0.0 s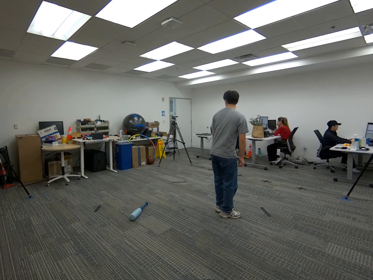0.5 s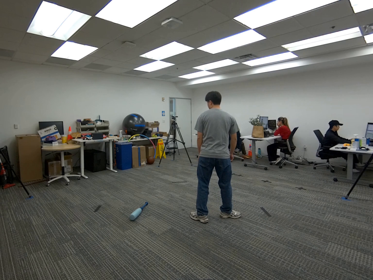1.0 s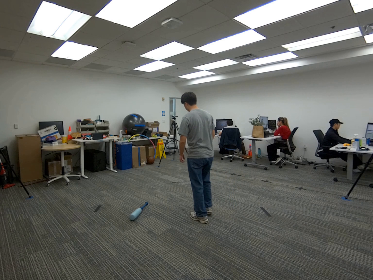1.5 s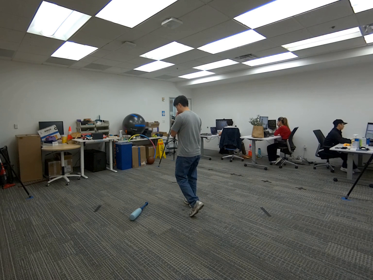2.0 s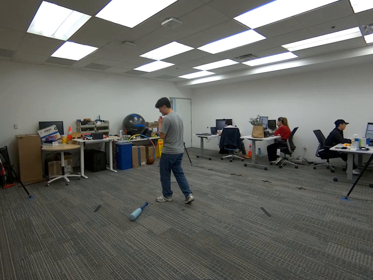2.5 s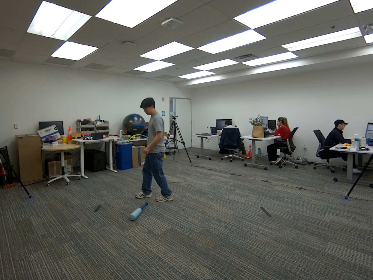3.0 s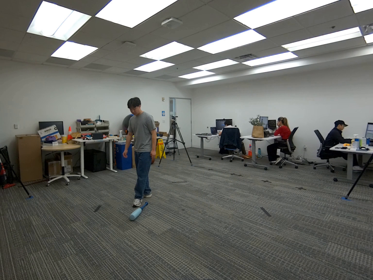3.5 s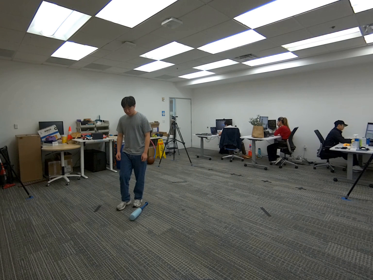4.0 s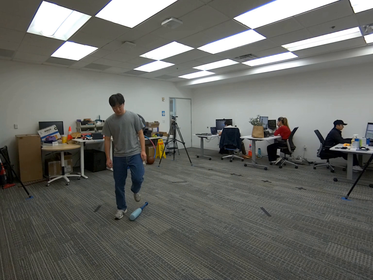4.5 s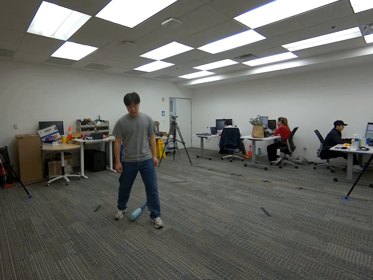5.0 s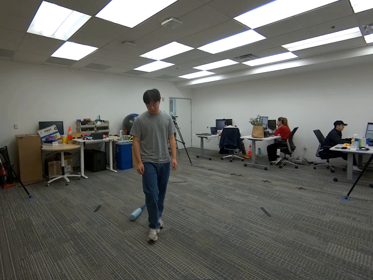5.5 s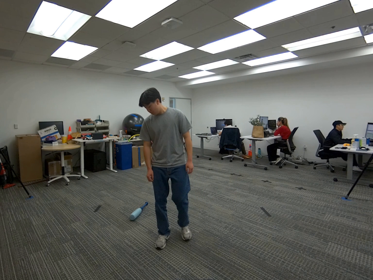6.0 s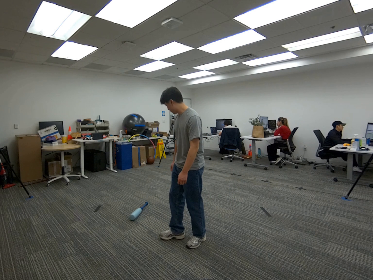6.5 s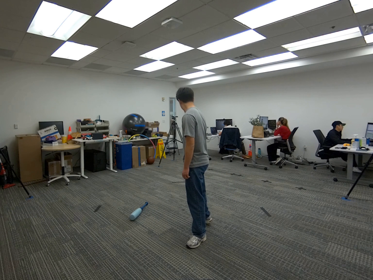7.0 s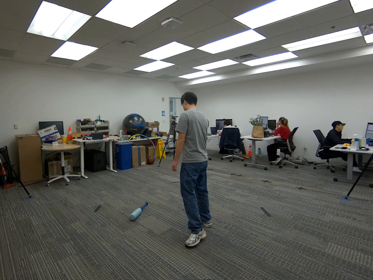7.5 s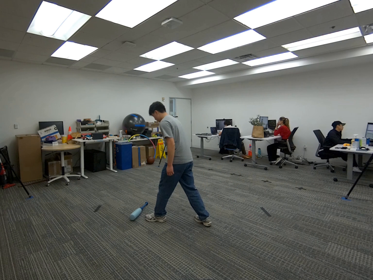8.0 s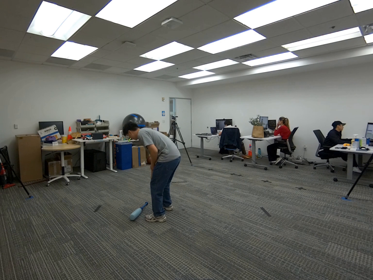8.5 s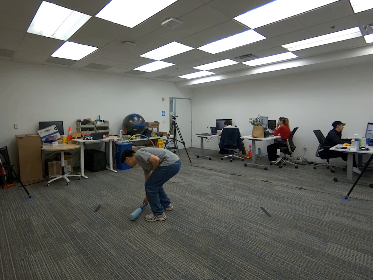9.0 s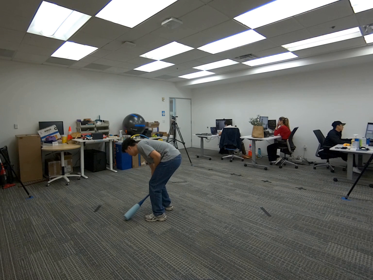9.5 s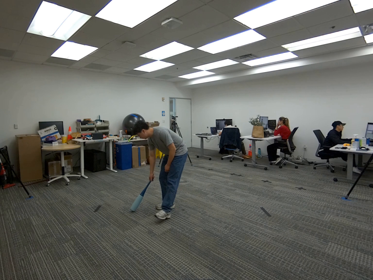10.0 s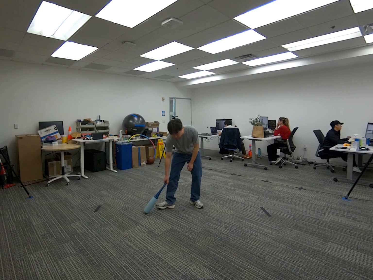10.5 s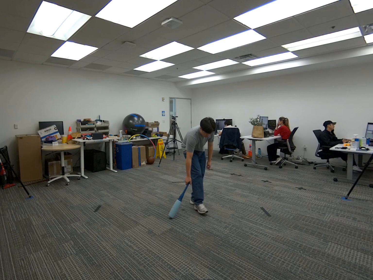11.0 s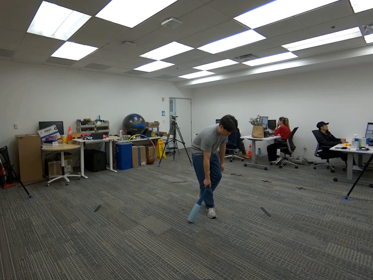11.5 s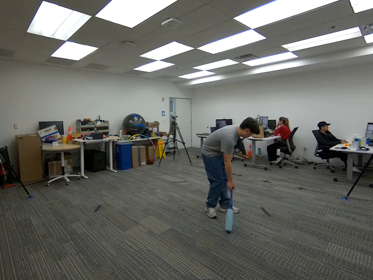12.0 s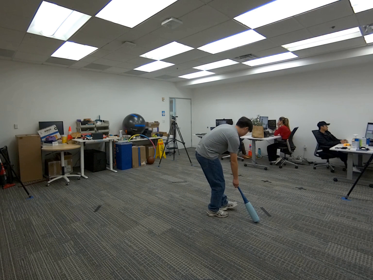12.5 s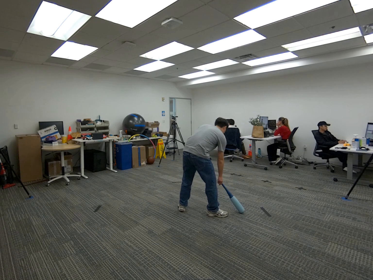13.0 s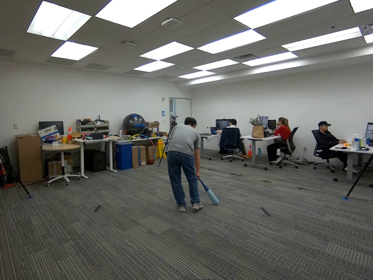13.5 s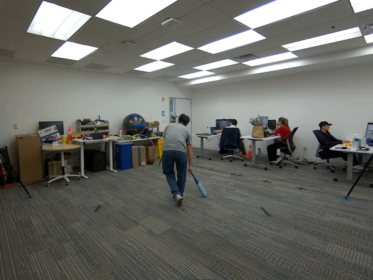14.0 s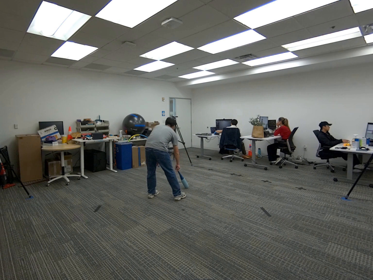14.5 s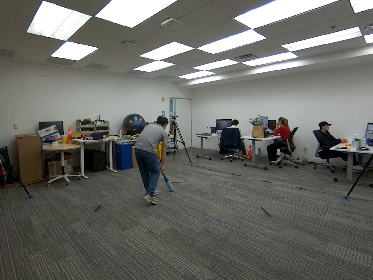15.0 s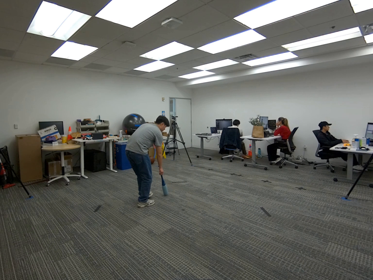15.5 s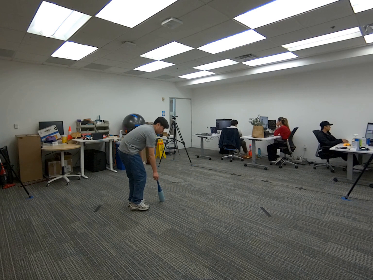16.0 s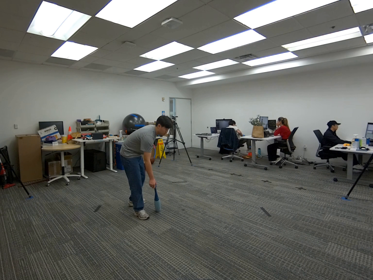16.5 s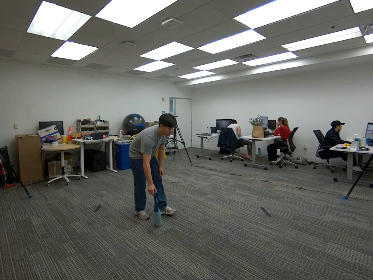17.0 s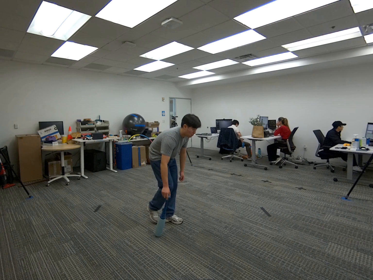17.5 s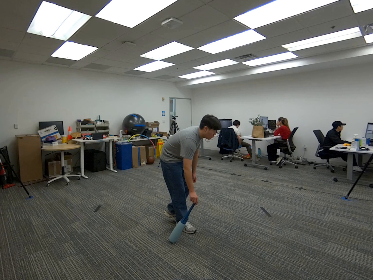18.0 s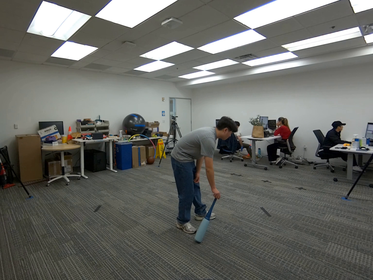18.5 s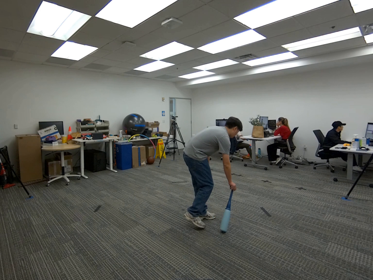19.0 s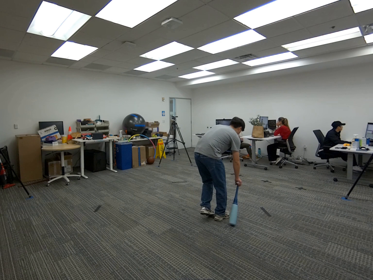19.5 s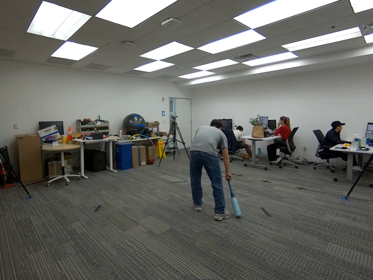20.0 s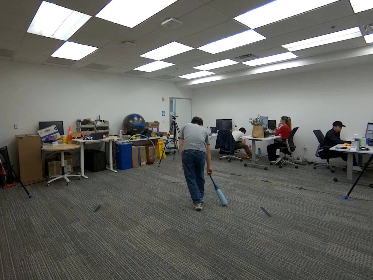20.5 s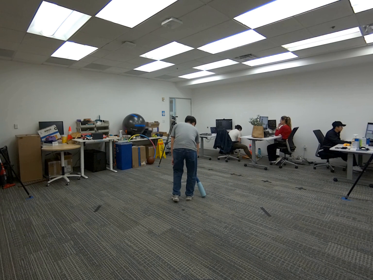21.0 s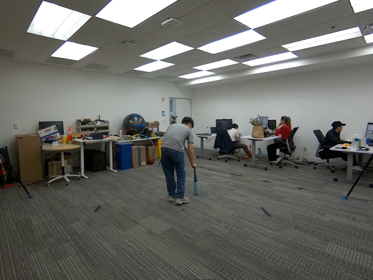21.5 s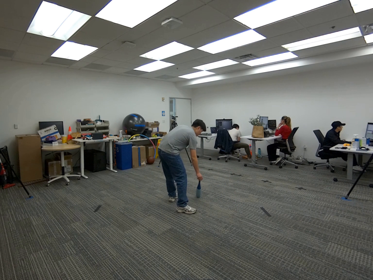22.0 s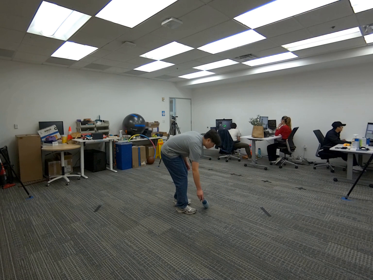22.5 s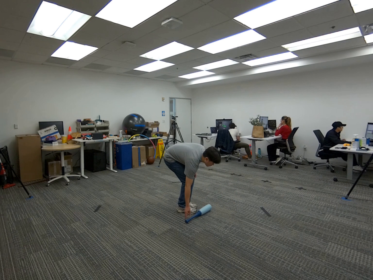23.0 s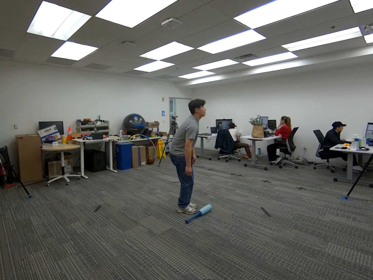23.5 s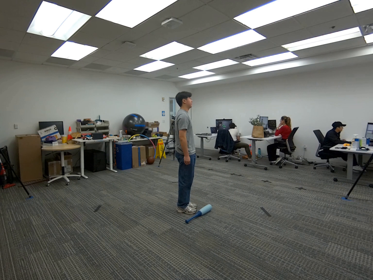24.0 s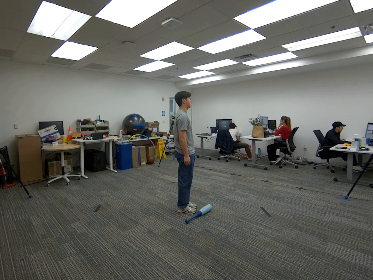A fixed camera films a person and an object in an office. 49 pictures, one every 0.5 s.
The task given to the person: Walk over to the baseball bat on the floor and pick up the baseball bat. Proceed to drag the baseball bat on the floor around the bounding area.
